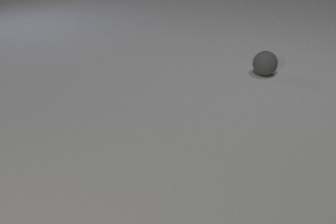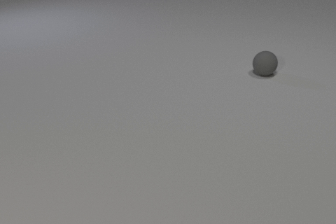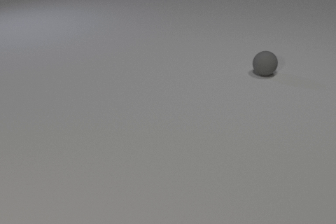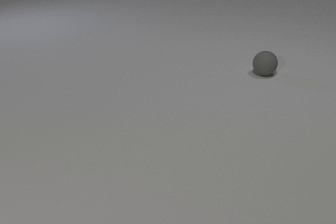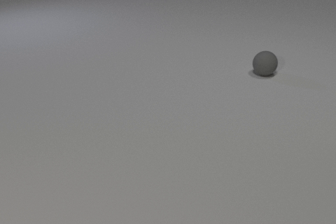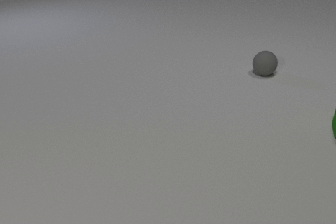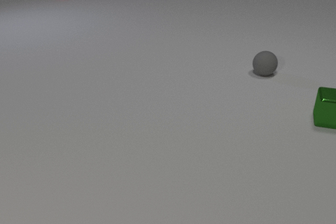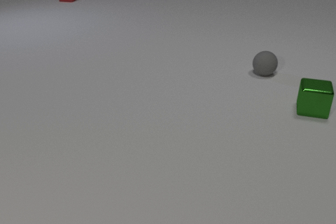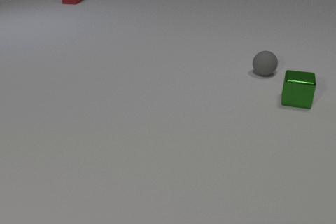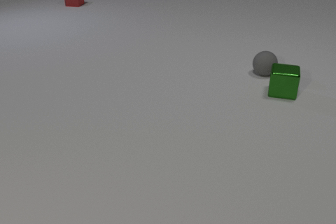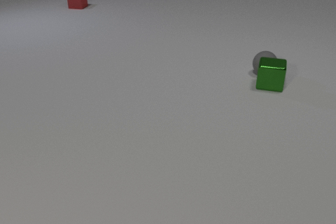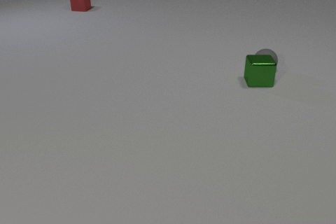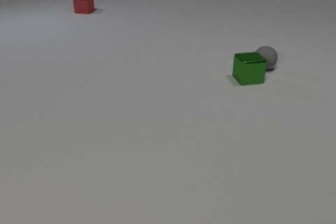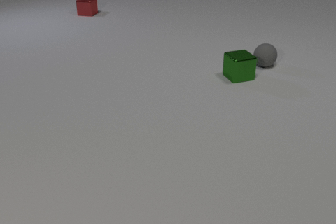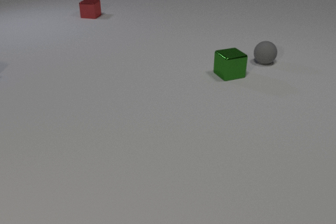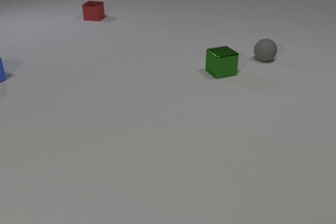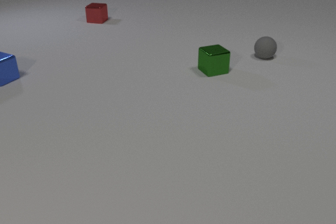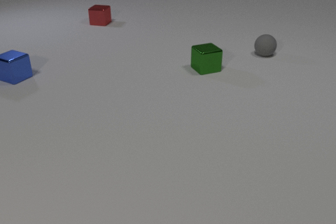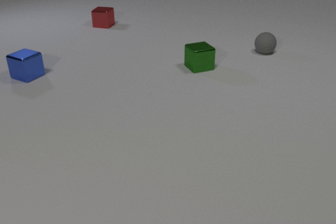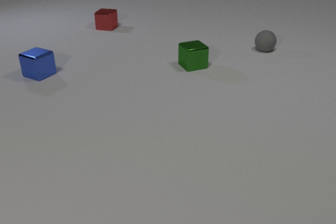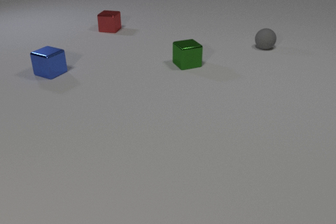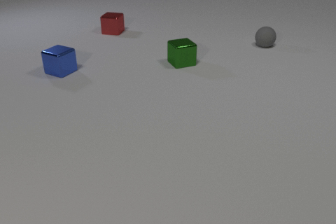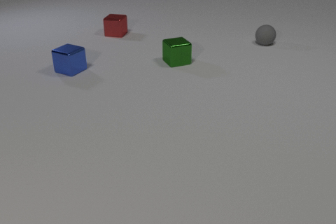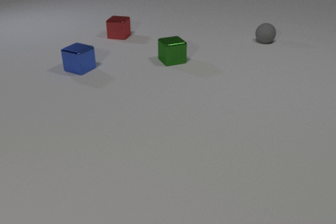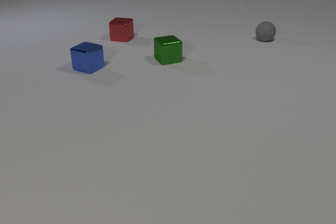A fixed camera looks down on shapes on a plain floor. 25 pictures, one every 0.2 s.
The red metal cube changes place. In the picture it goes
toward the camera.
The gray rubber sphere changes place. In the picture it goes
away from the camera.
0.0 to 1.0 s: Next to nothing moves.
1.0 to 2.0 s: The green metal cube slides to the left and away from the camera. The red metal cube comes in at the top edge, slides toward the camera. The green metal cube and the gray rubber sphere collide.
2.0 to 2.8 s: The green metal cube slides to the left and away from the camera, spins so that its near face slides to the right, counterclockwise seen from above. The gray rubber sphere rolls away from the camera. The red metal cube slides toward the camera.
2.8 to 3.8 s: The green metal cube slides to the left and away from the camera. The gray rubber sphere rolls away from the camera. The red metal cube slides toward the camera. The blue metal cube comes in at the left edge, slides to the right.
3.8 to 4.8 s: The green metal cube slides to the left and away from the camera. The gray rubber sphere rolls away from the camera. The red metal cube slides toward the camera and to the right. The blue metal cube slides to the right.
Are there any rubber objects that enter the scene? no.
What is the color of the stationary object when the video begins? gray.
How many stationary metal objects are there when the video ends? 0.
